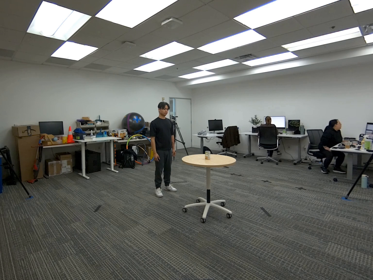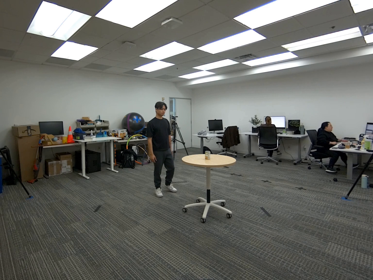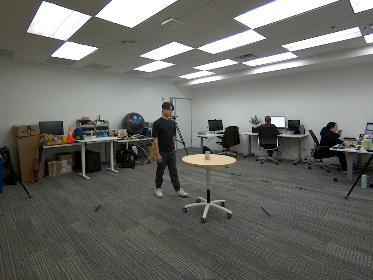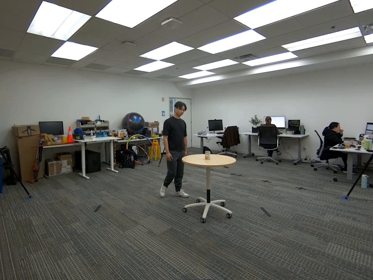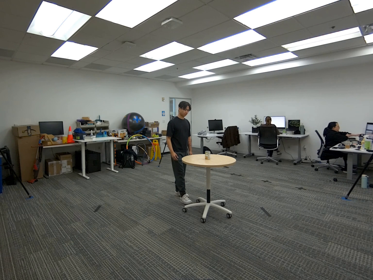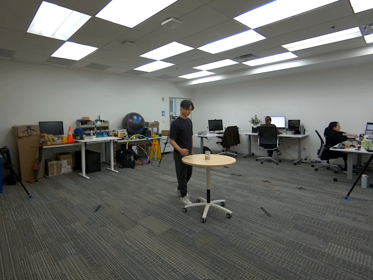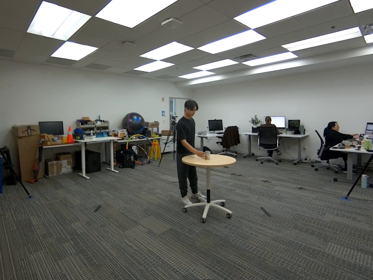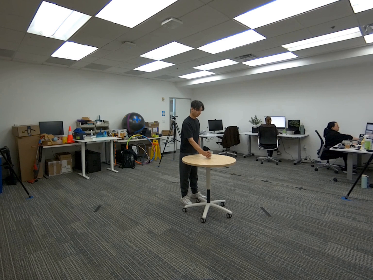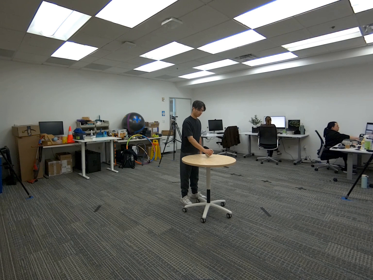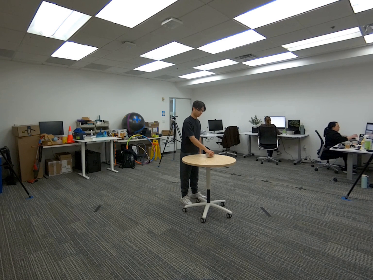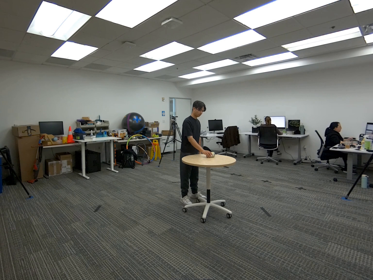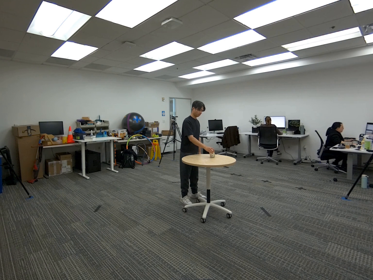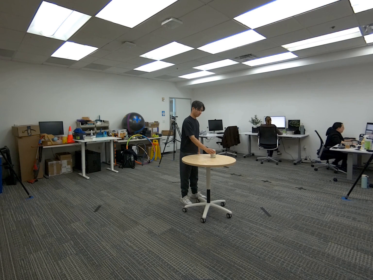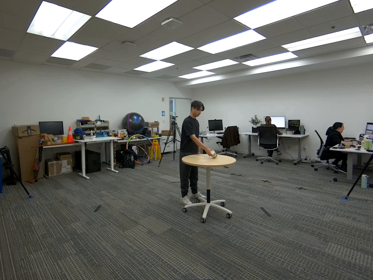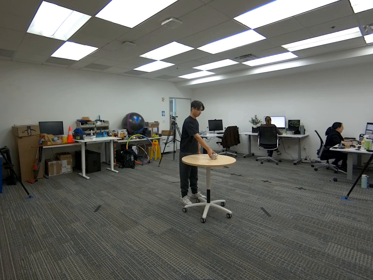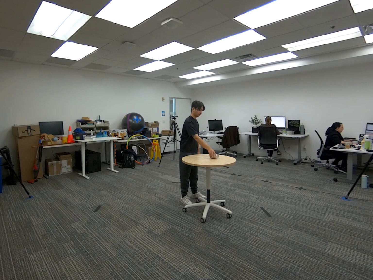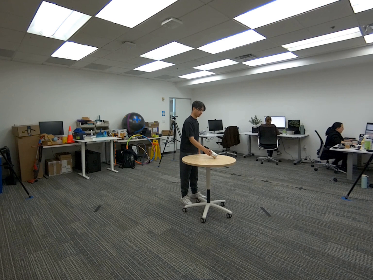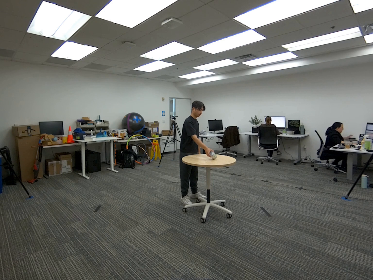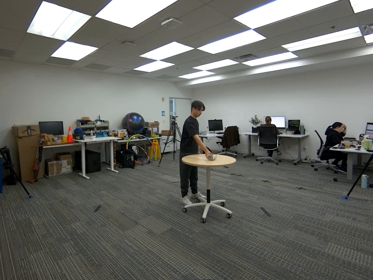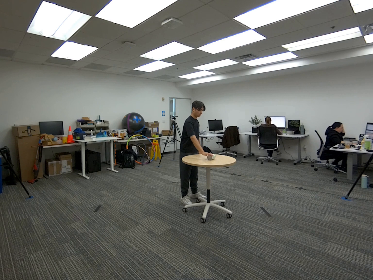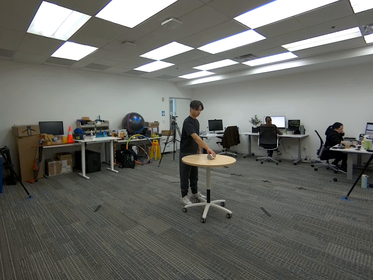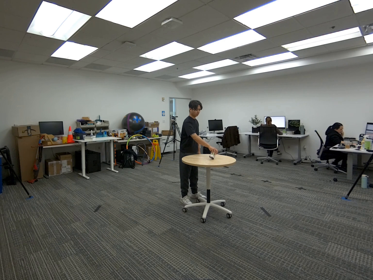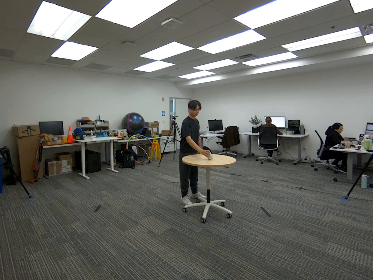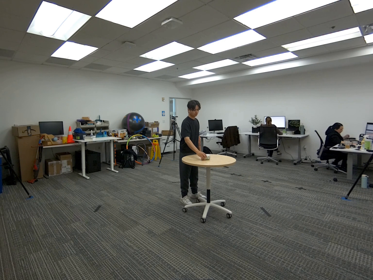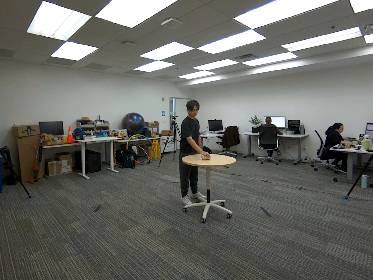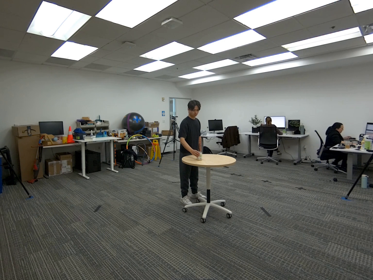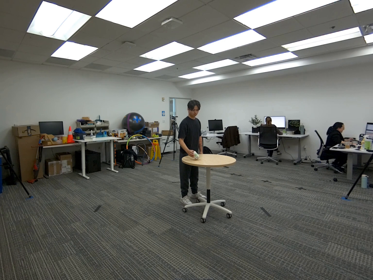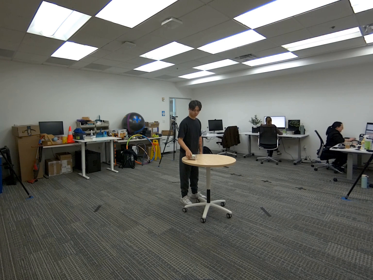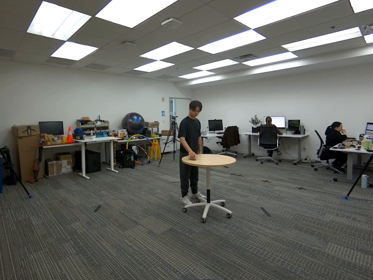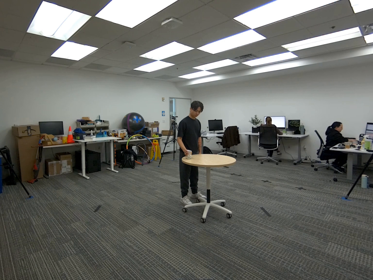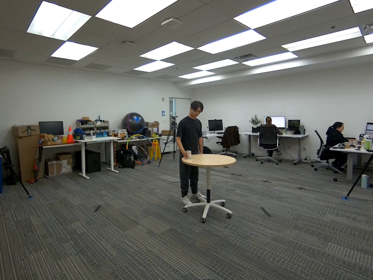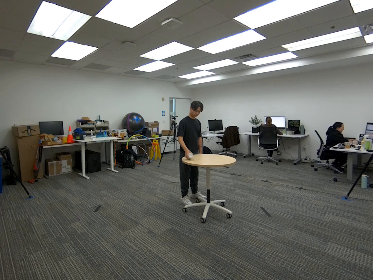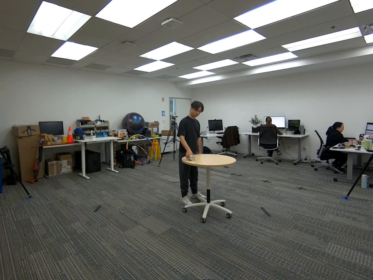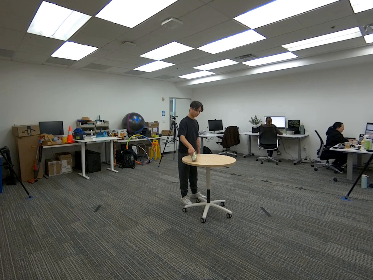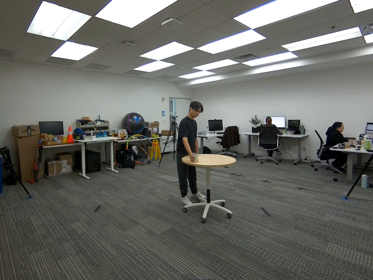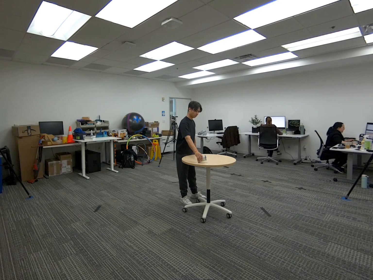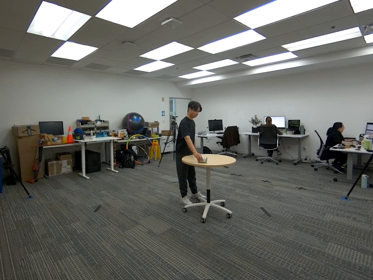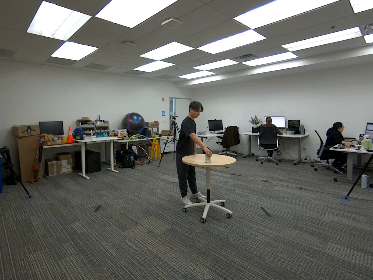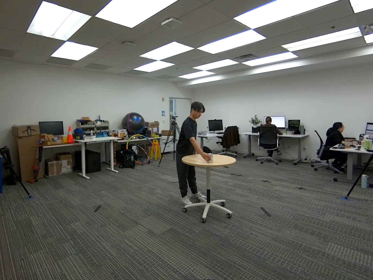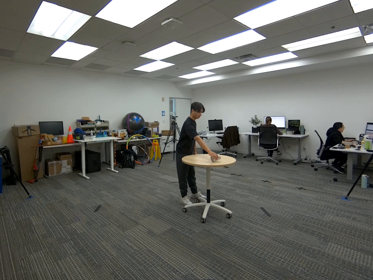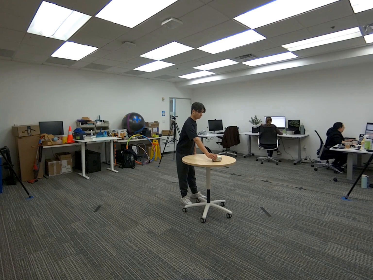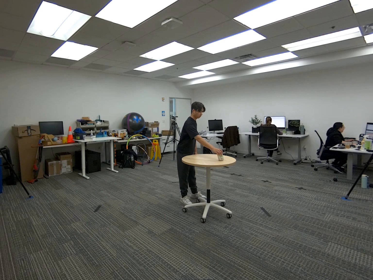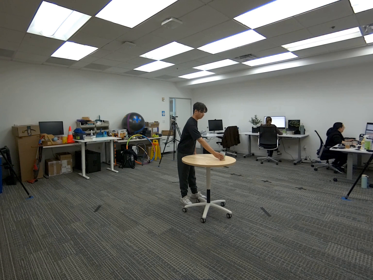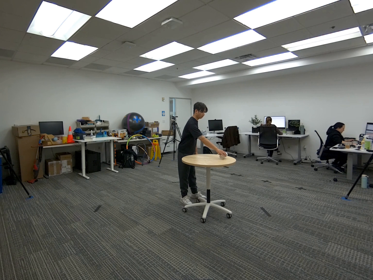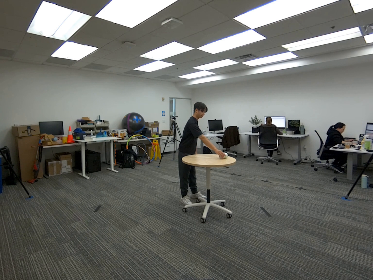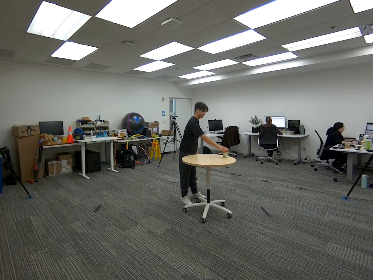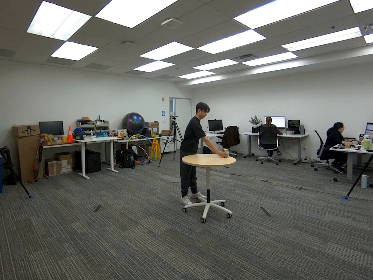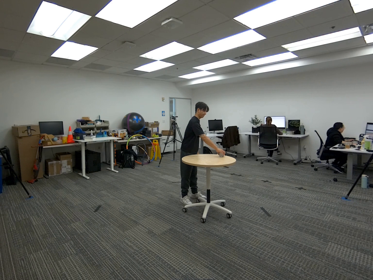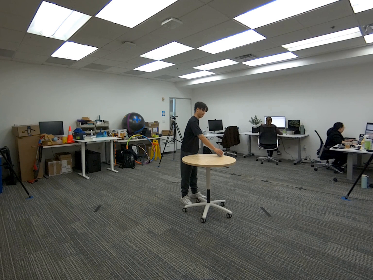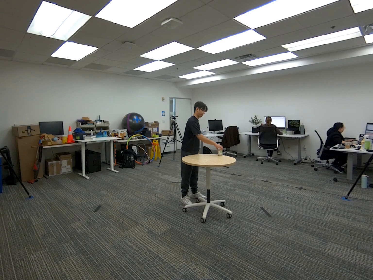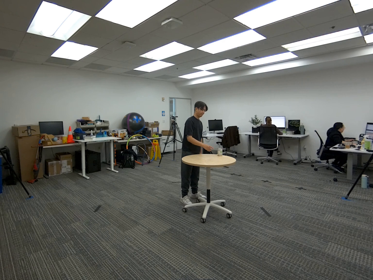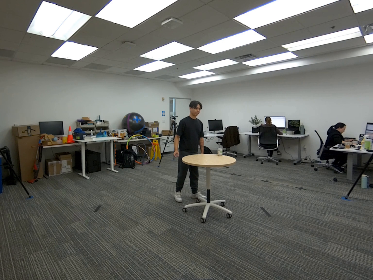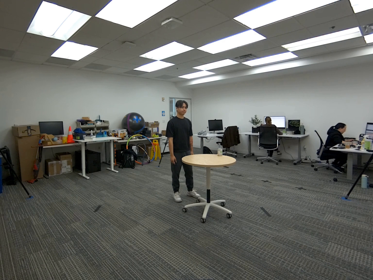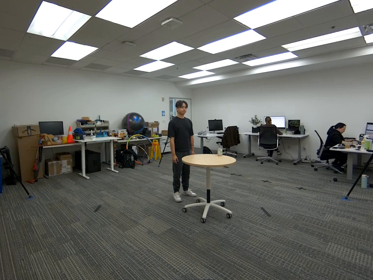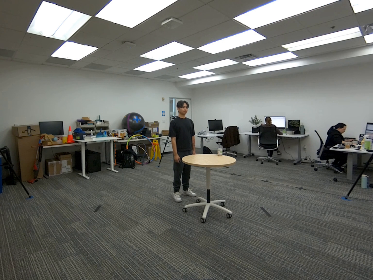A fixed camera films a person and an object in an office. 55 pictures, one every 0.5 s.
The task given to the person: Walk over to the corn can on the round table and proceed to turn over the corn can in various places within the round table using your right hand. Do not let go of the corn can as you perform this sequence. When complete place the corn can on the edge of the round table.
